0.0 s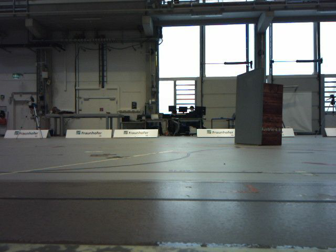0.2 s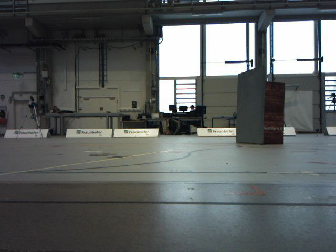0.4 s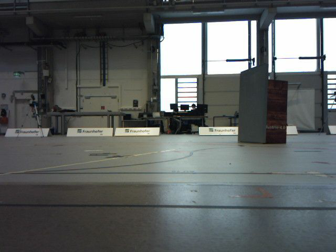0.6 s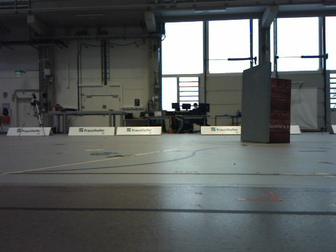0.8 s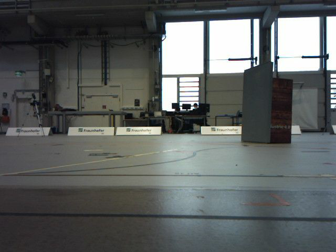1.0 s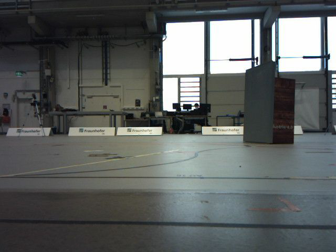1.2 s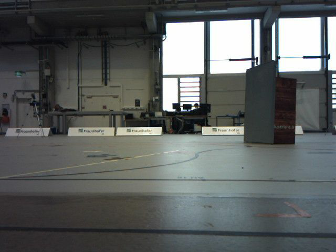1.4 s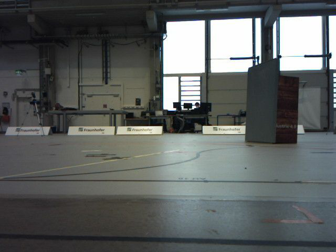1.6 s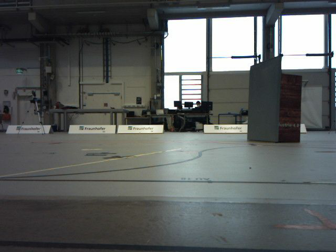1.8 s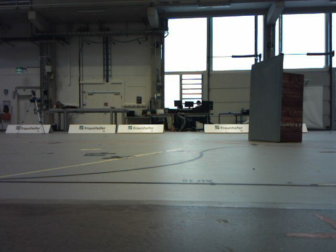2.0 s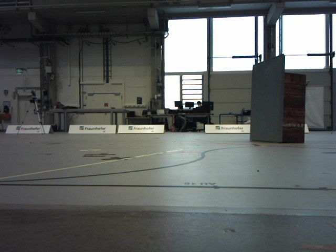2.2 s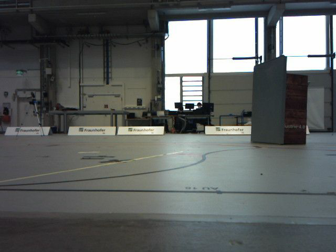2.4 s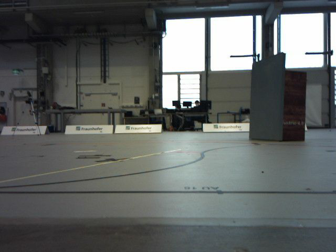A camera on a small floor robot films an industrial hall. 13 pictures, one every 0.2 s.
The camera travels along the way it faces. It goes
forward.
0.0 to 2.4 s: The camera travels forward, about 0.5 m, so what stands in front looms larger.
The film runs forward here.
